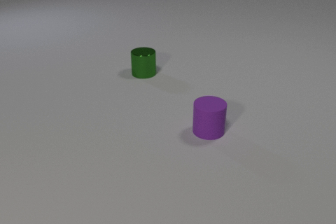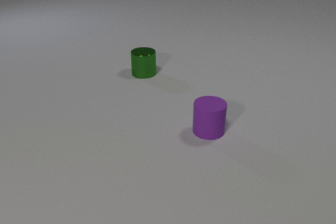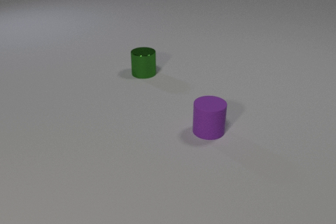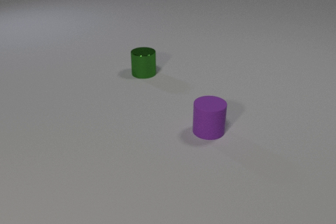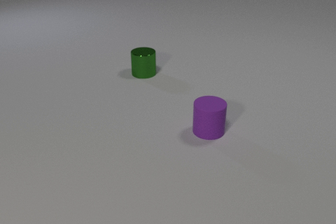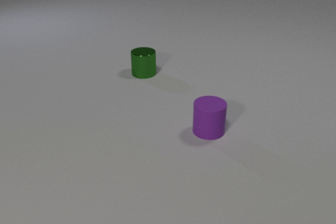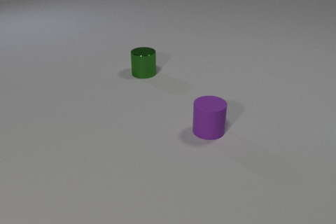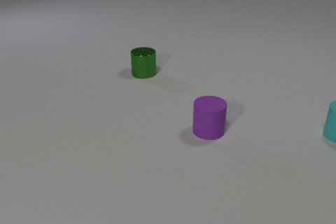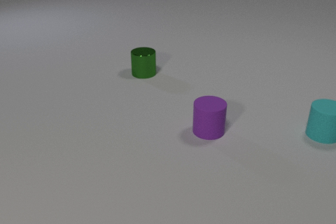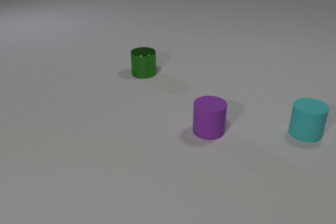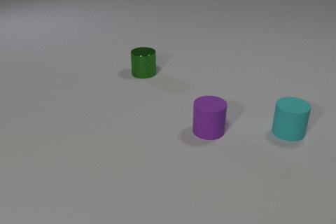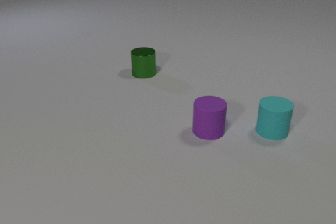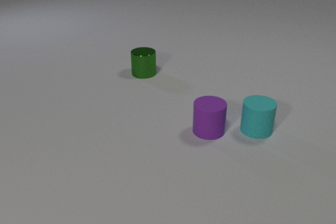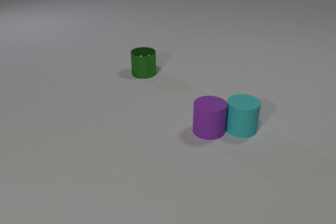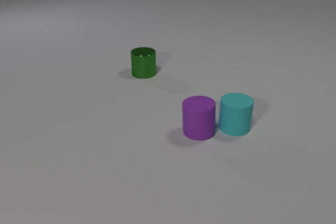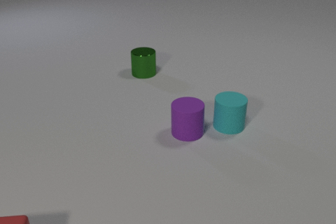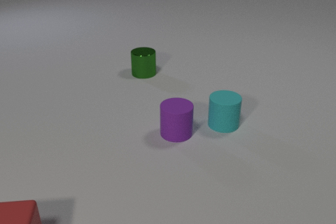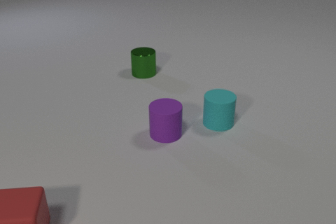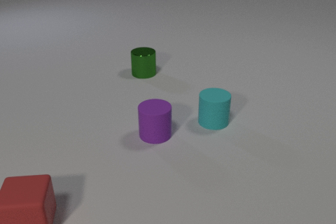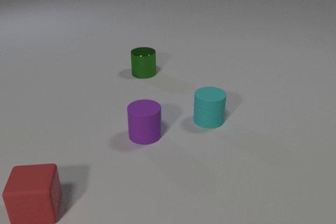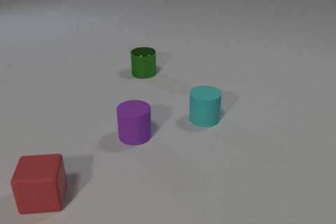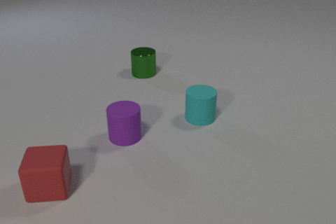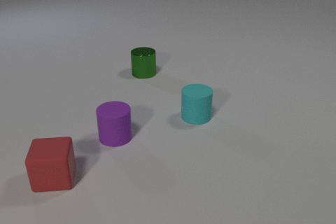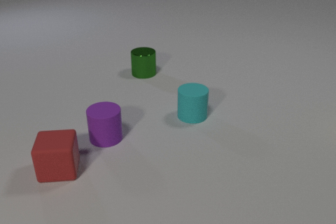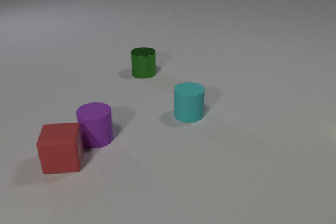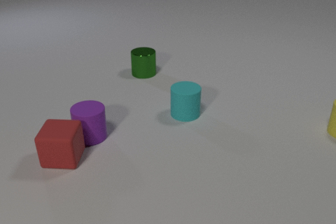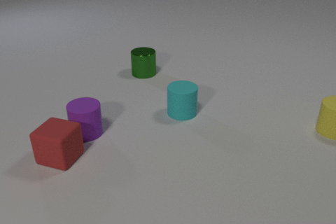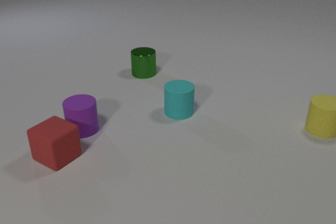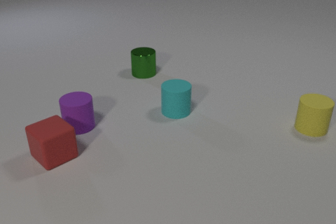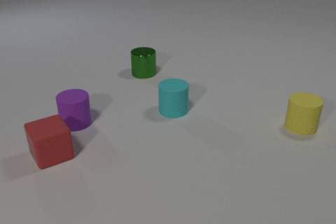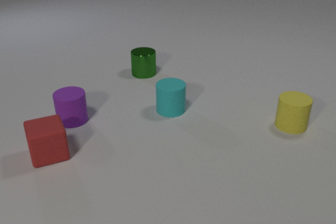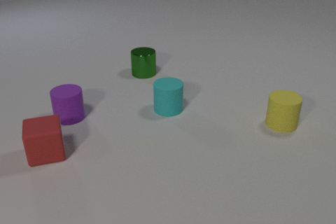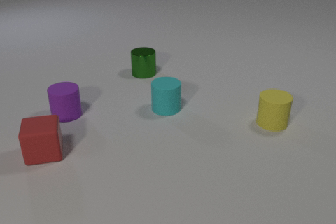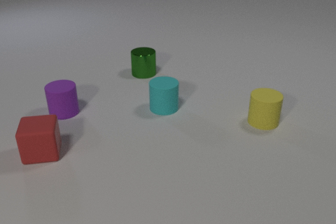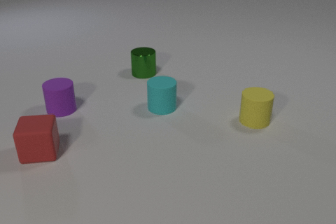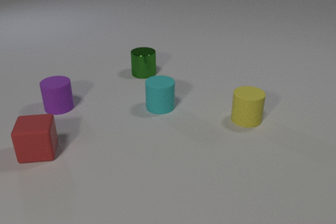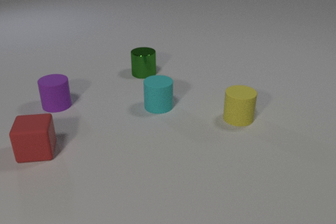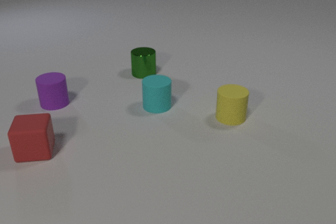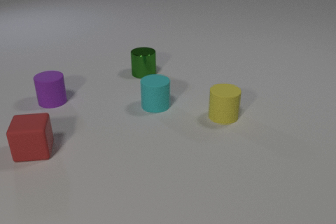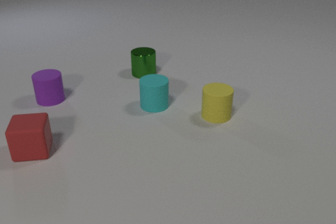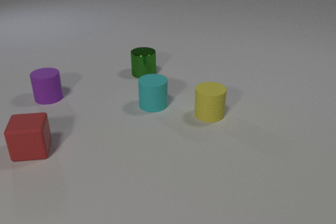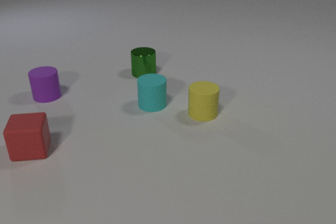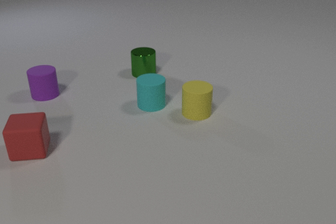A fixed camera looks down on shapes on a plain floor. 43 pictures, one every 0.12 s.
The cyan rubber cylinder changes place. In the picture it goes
to the left.
The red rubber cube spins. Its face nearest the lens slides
to the left.
0.00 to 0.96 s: The cyan rubber cylinder comes in at the right edge, slides to the left.
0.96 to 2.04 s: The cyan rubber cylinder slides to the left. The purple rubber cylinder slides to the left. The red rubber cube comes in at the bottom edge, slides away from the camera and to the right. The cyan rubber cylinder and the purple rubber cylinder collide.
2.04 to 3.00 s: The cyan rubber cylinder slides to the left and away from the camera. The purple rubber cylinder slides to the left. The red rubber cube slides away from the camera and to the right. The yellow rubber cylinder comes in at the right edge, slides to the left. The purple rubber cylinder and the red rubber cube collide.
3.00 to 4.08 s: The cyan rubber cylinder slides to the left and away from the camera. The purple rubber cylinder slides away from the camera and to the left. The red rubber cube slides to the left and away from the camera, spins so that its near face slides to the left, clockwise seen from above. The yellow rubber cylinder slides to the left.
4.08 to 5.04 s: The cyan rubber cylinder slides to the left and away from the camera. The purple rubber cylinder slides away from the camera. The red rubber cube slides to the left and away from the camera. The yellow rubber cylinder slides to the left.
How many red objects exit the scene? 0.
What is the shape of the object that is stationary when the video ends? cylinder.
What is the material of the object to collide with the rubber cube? rubber.
